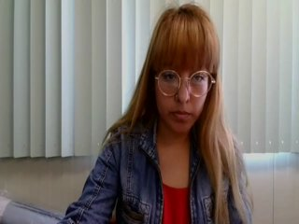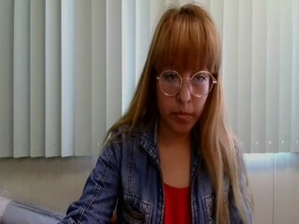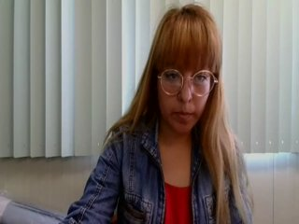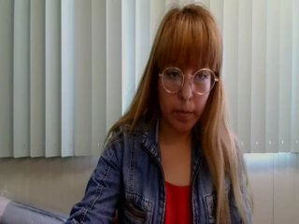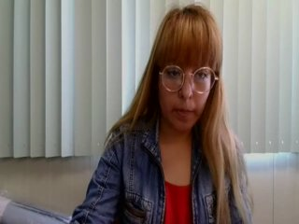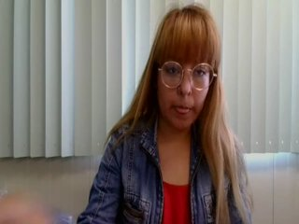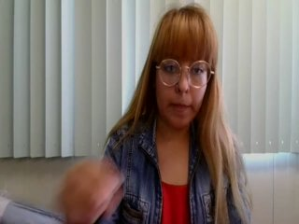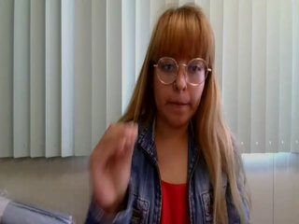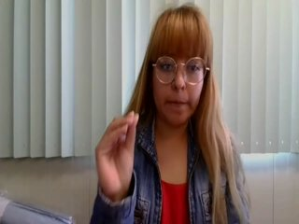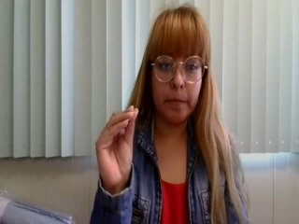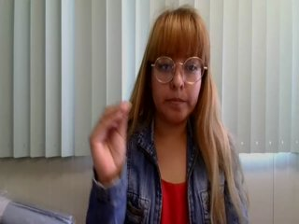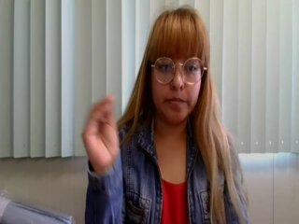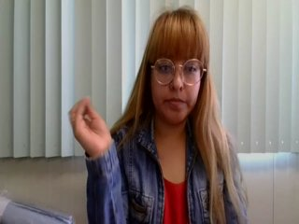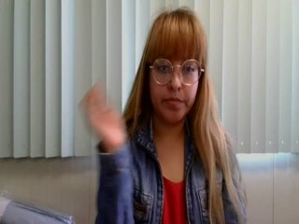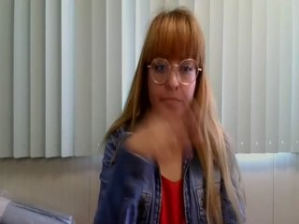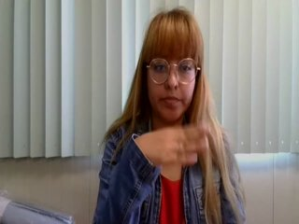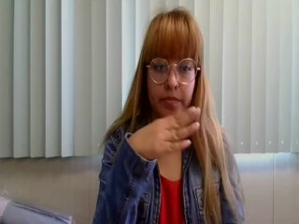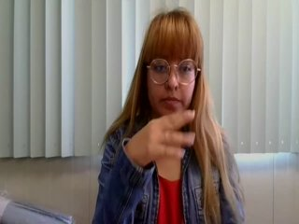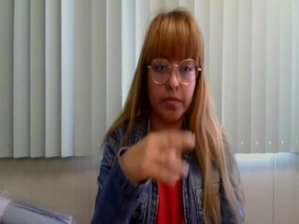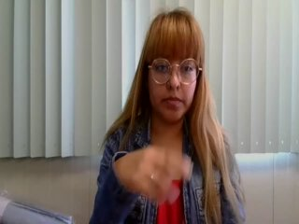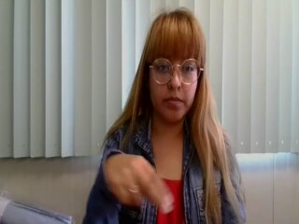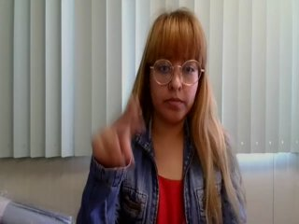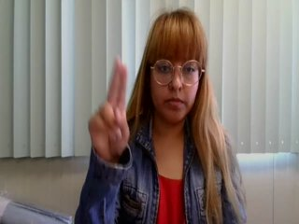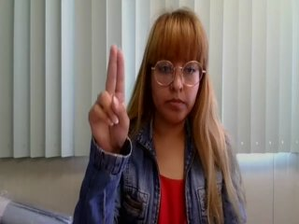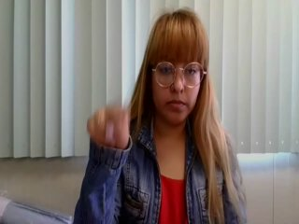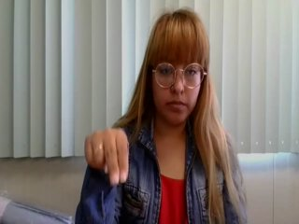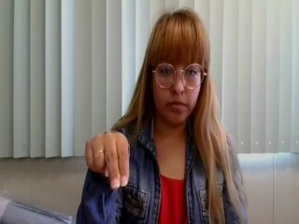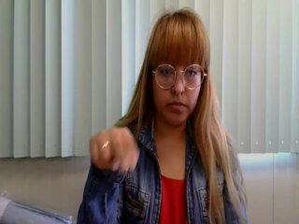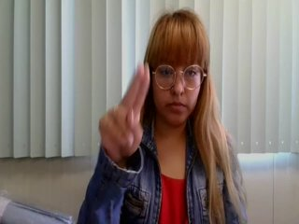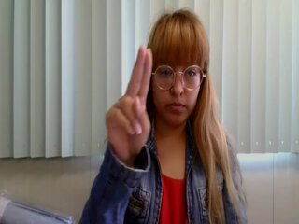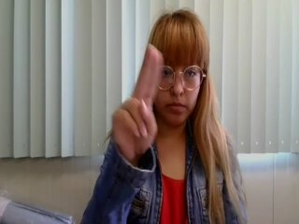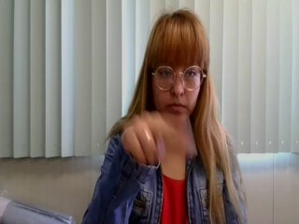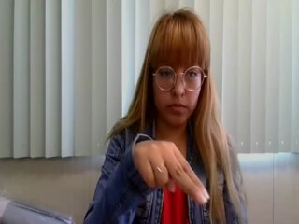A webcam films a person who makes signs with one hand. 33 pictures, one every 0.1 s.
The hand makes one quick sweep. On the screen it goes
to the right.
0.0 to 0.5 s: Non-gesture.
0.6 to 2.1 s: On the screen the hand sweeps to the right. The name of the sign: Throw left.
2.2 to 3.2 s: Pointing with two fingers.
